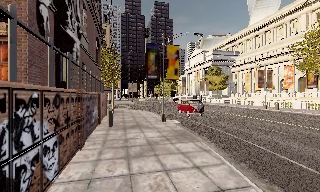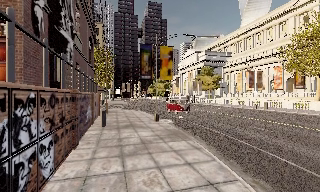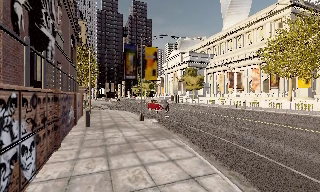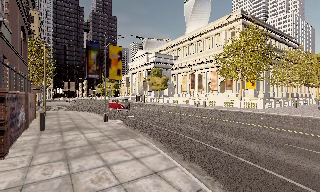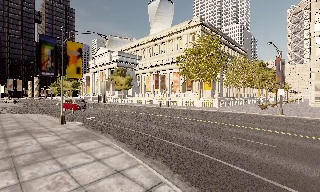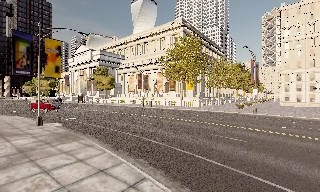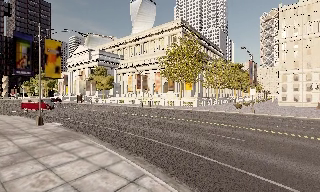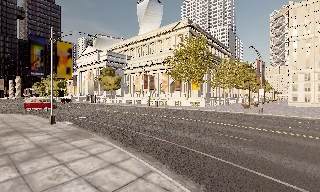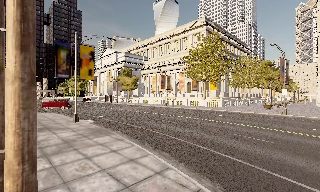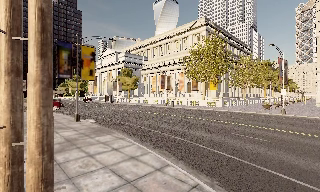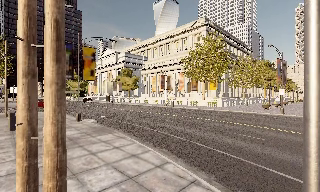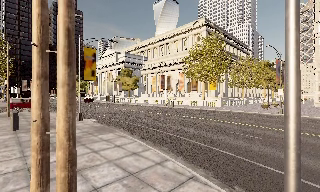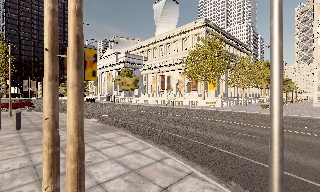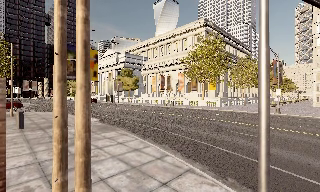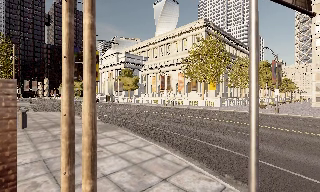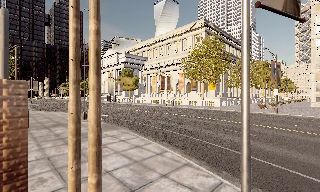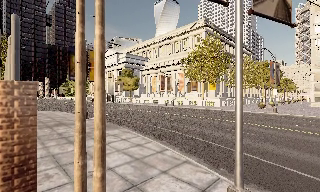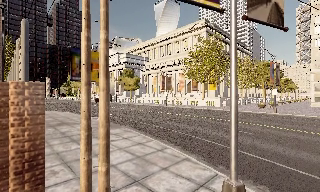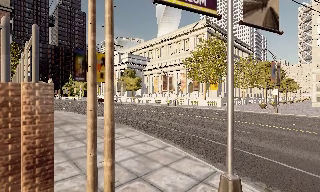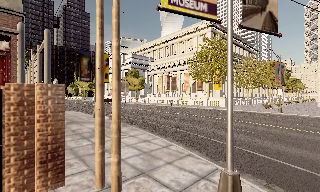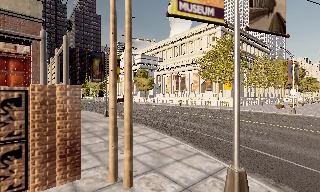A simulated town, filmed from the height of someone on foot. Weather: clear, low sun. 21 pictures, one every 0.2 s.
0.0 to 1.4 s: The scene slides to the left, as the camera pans about 35 degrees to its right. It travels backward, about 1.5 m.
1.4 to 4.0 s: The scene slides to the right, as the camera pans about 10 degrees to its left. It travels backward, about 2.5 m, so what stands in front gets smaller.
The film runs backward here.
